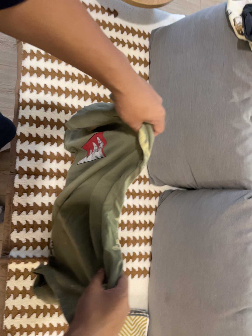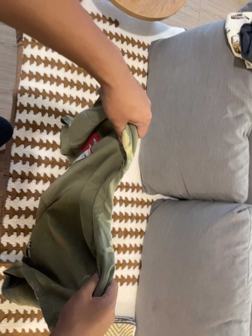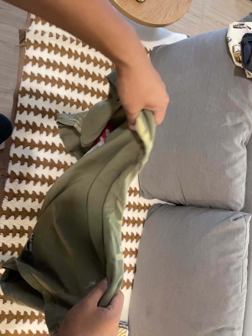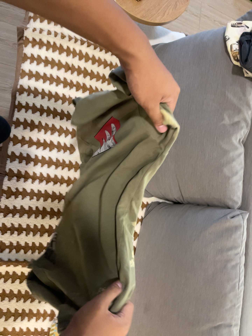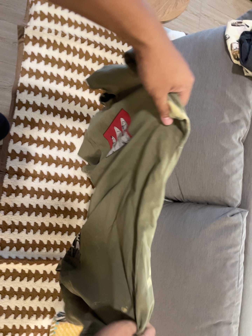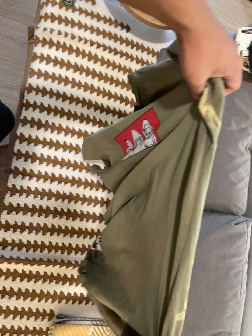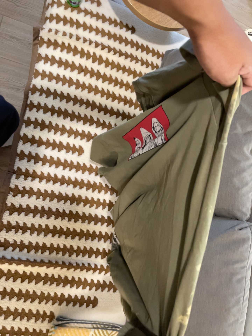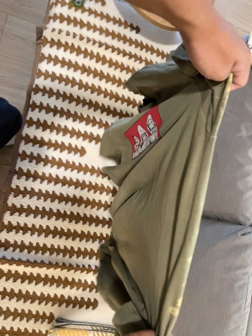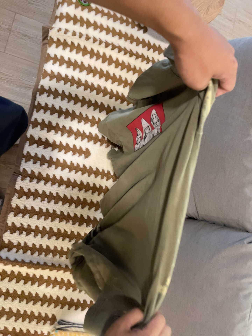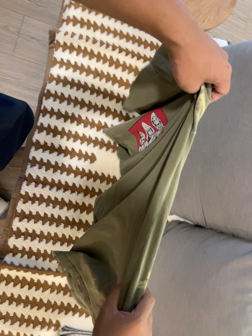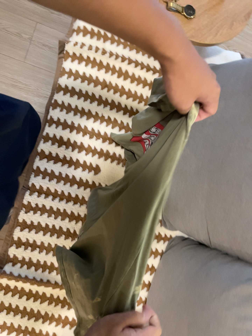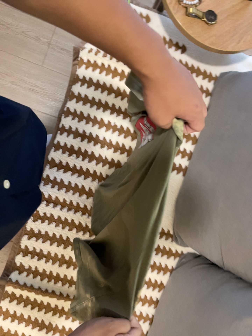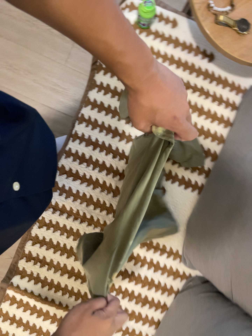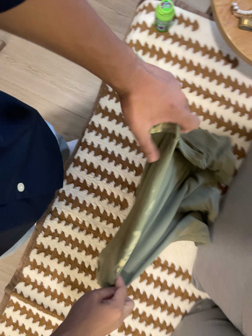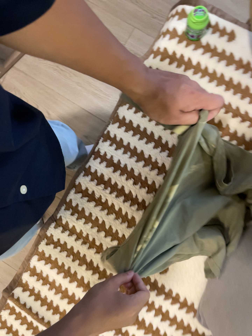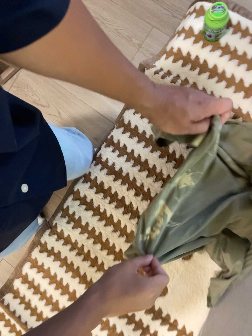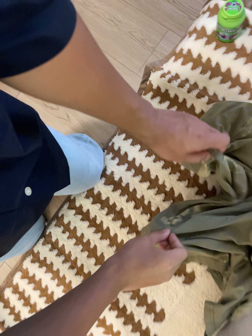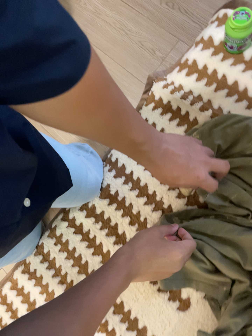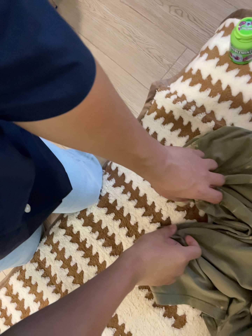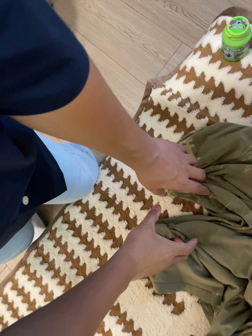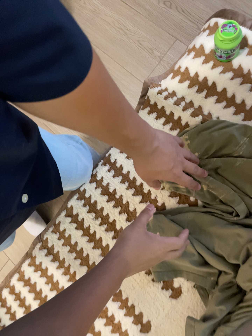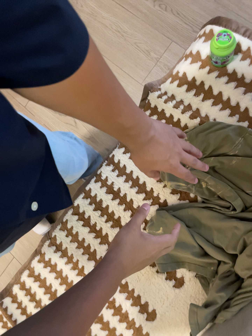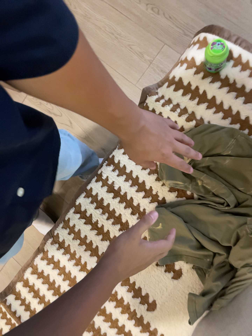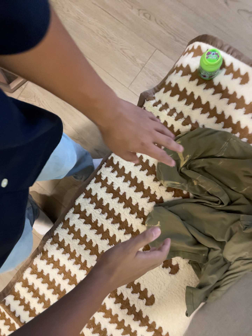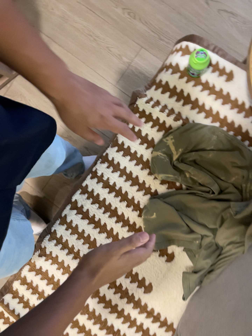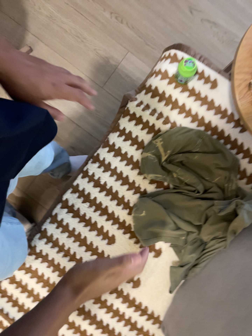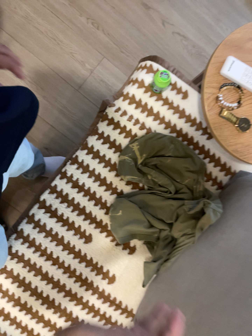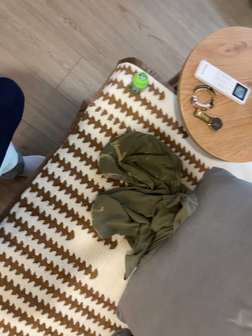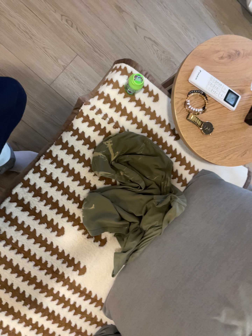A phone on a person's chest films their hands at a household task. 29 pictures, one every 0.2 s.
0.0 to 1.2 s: The camera shifts only a little, or ends up much as it began.
1.2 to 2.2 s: The camera pans to its left by about 10 degrees. It travels toward the top of its view, forward and to its right, about 18 cm, so close, fixed things drift downward.
2.2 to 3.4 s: The camera pans to its left by about 30 degrees. It travels forward, to its right and toward the top of its view, about 40 cm, so what stands in front looms larger. It rolls about its line of sight by about 25 degrees, and the scene rotates clockwise.
3.4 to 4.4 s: The camera travels backward, about 12 cm, so what stands in front gets smaller.
4.4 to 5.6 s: The camera pans to its right by about 30 degrees. It travels backward and to its left, about 26 cm, so what stands in front gets smaller.
The film runs backward here.
